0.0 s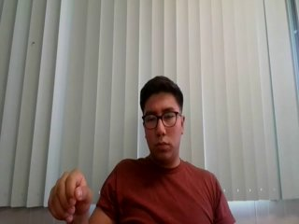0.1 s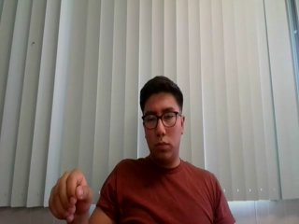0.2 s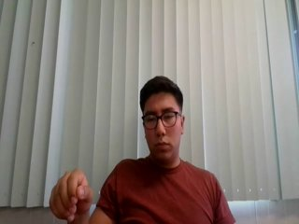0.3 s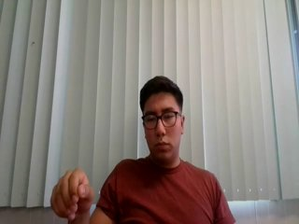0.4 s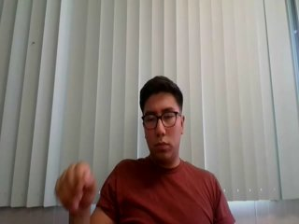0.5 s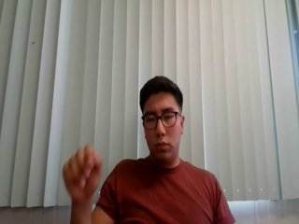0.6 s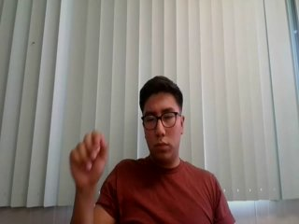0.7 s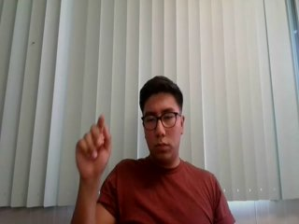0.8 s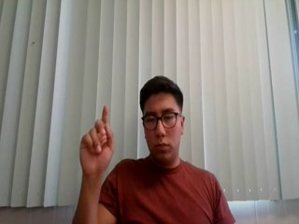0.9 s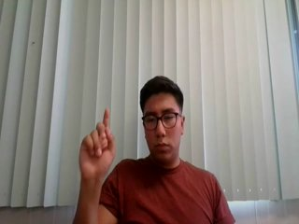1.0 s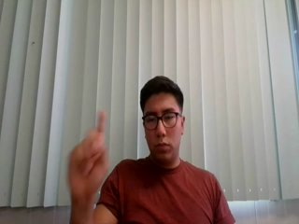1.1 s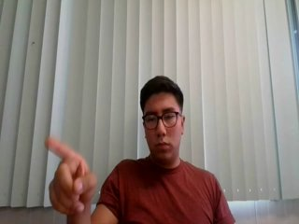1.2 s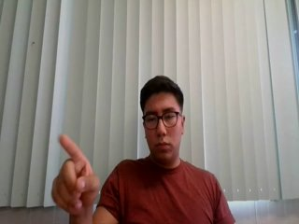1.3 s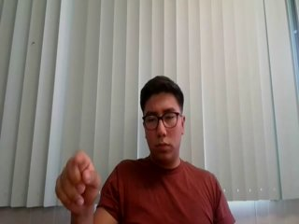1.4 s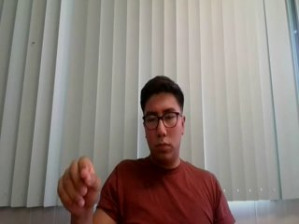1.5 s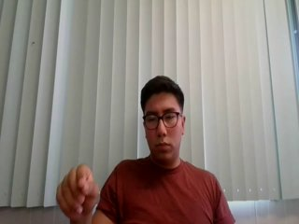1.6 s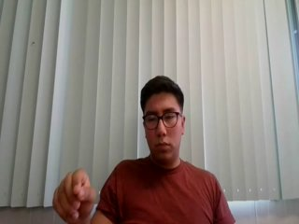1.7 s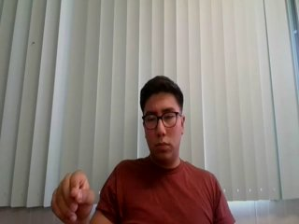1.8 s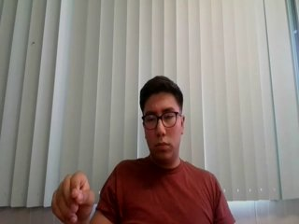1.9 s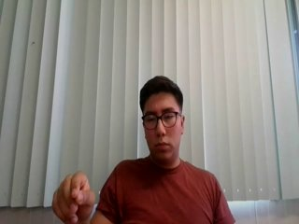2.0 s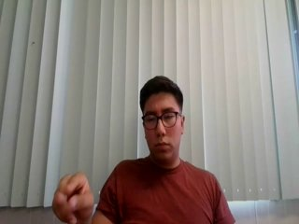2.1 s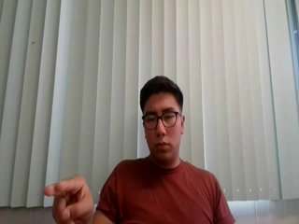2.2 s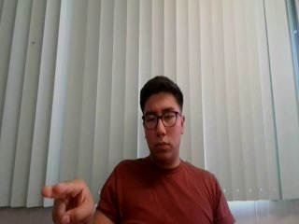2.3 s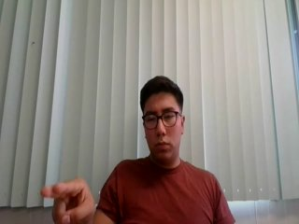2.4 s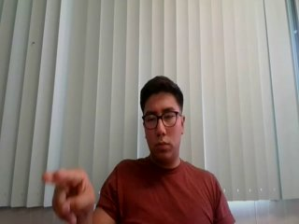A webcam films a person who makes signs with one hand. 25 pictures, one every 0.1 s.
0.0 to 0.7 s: Pointing with two fingers.
0.8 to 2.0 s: Click with one finger.
2.1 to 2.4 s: Pointing with two fingers.
